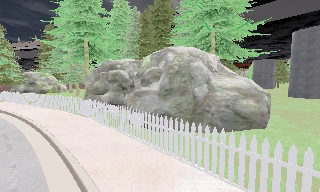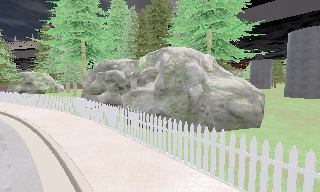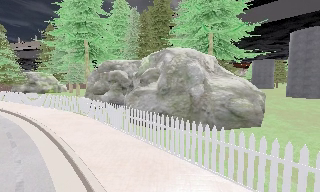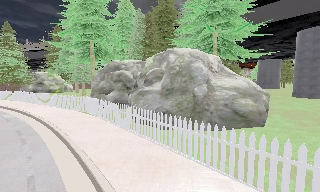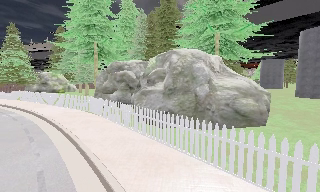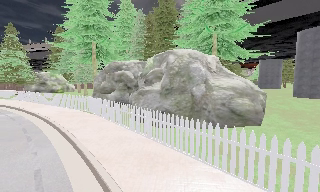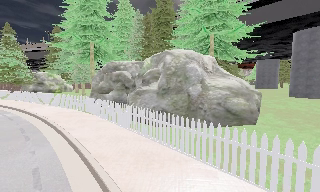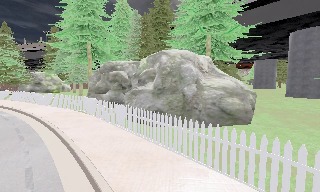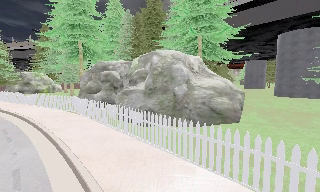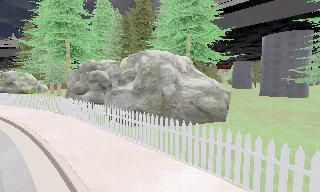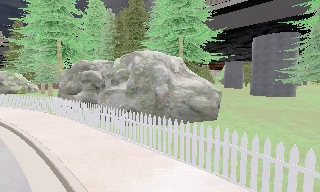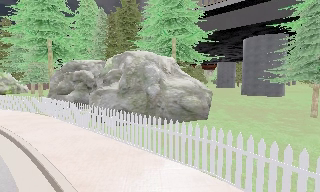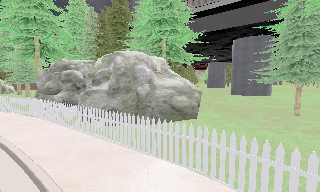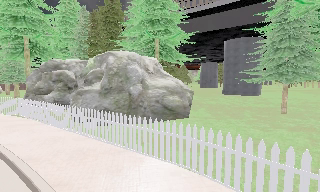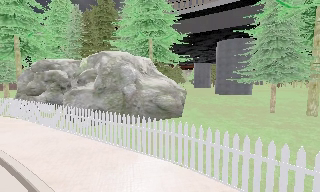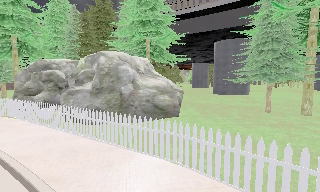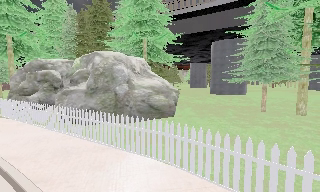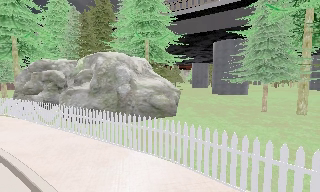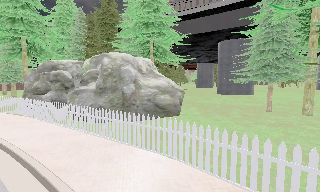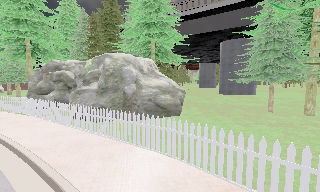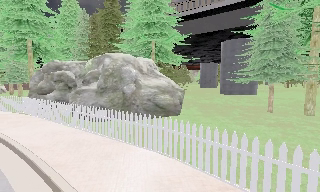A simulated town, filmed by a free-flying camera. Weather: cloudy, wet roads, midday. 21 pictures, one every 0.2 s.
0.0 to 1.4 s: The camera travels backward, about 1 m, so what stands in front gets smaller.
1.4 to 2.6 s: The scene slides to the left, as the camera pans about 15 degrees to its right. It travels backward, about 0.5 m, so what stands in front gets smaller.
2.6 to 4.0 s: The camera travels backward and to its right, about 1 m, so what stands in front gets smaller.
The film runs backward here.
